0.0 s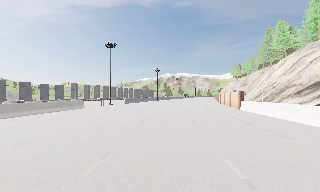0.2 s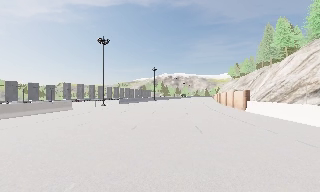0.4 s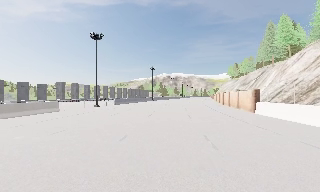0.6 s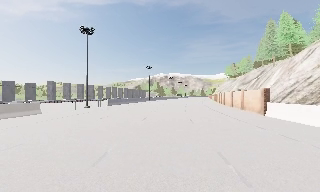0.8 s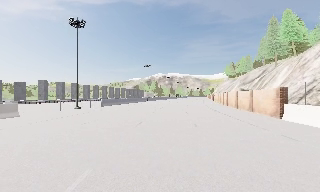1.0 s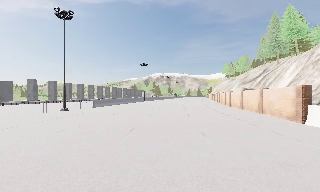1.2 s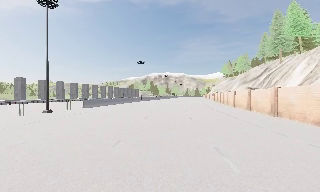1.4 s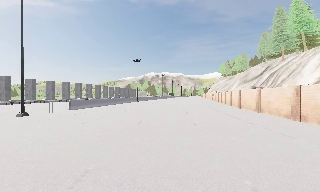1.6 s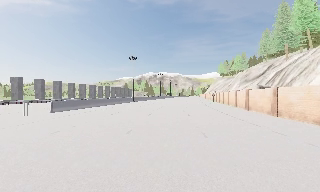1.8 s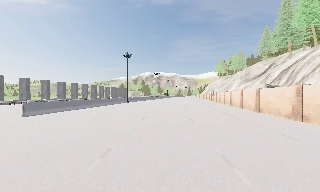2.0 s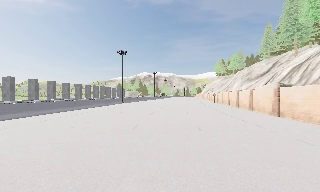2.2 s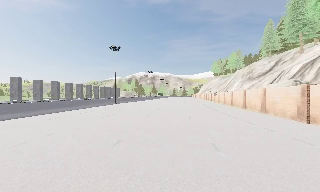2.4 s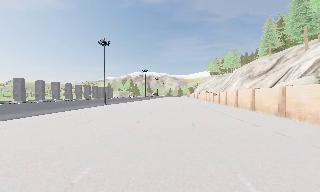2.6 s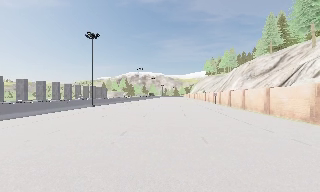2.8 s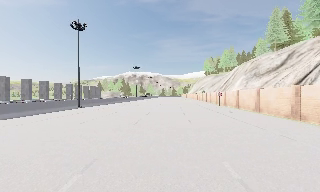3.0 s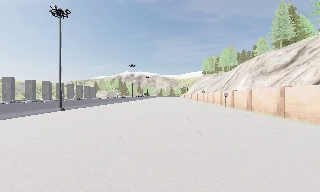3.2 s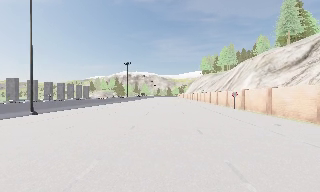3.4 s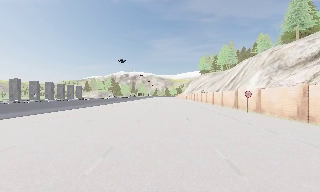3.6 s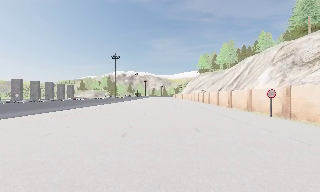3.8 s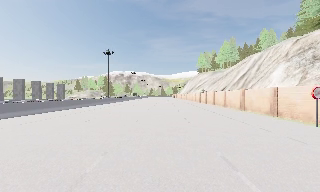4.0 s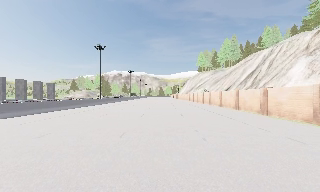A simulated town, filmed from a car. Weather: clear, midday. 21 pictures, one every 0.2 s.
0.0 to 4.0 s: The camera swings to its right by about 20 degrees, and the scene slides to the left. It travels forward, about 60 m, so what stands in front looms larger. It gains speed.
The film runs forward here.
